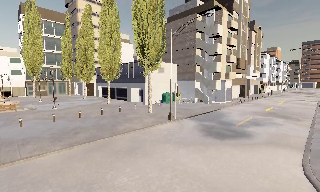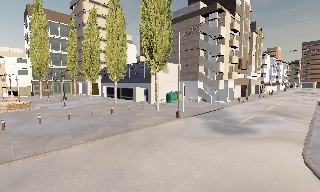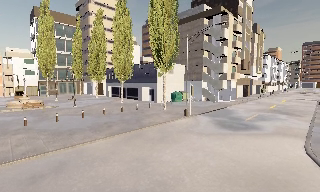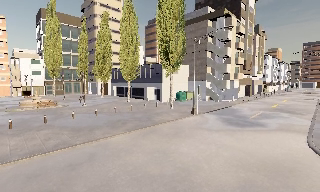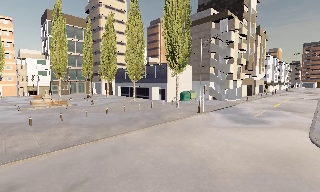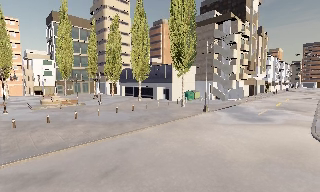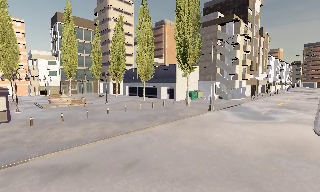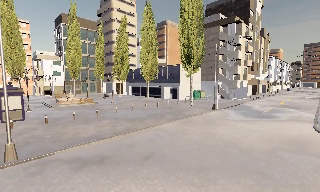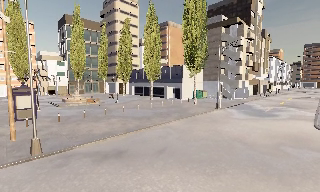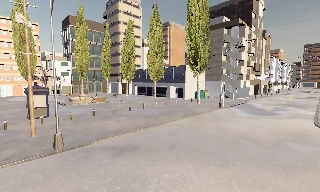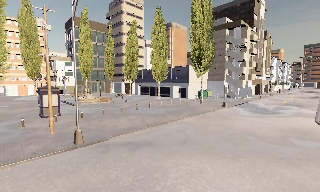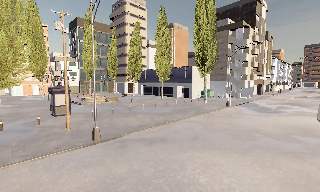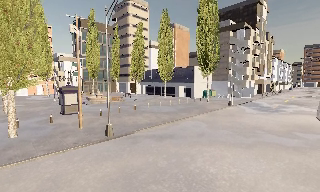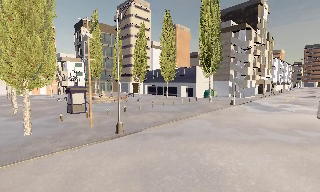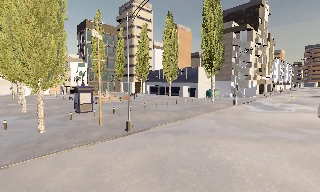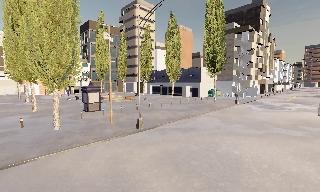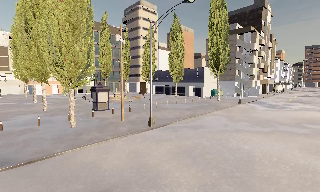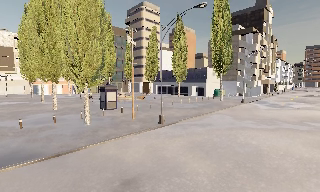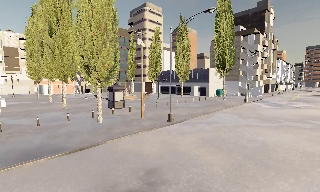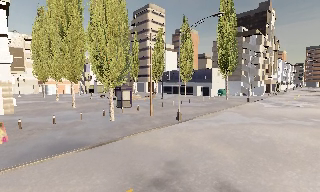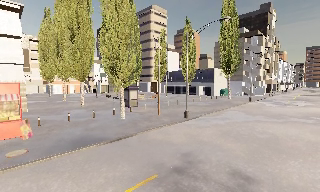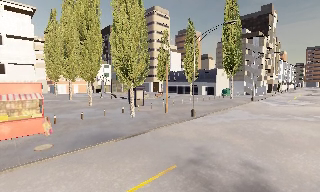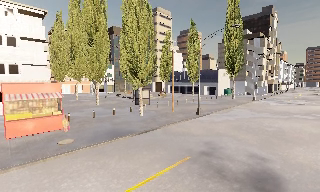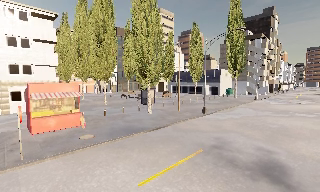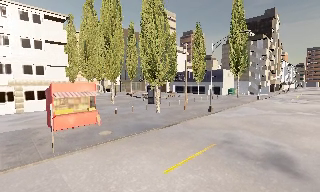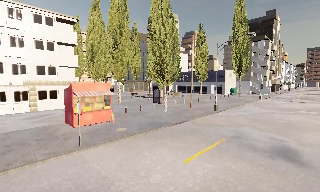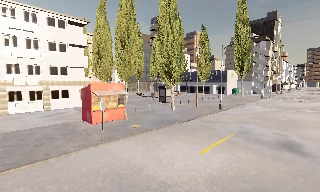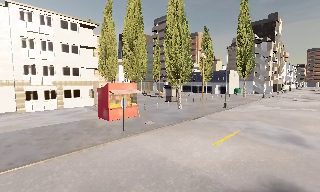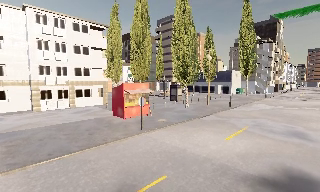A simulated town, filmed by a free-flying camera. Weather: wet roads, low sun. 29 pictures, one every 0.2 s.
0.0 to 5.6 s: The camera travels to its left and backward, about 30 m, so close, fixed things drift to the right.
The film runs backward here.
